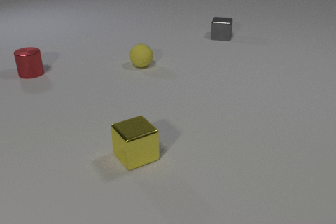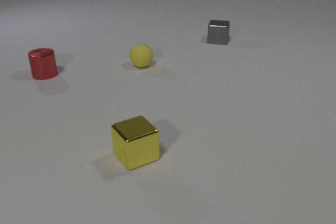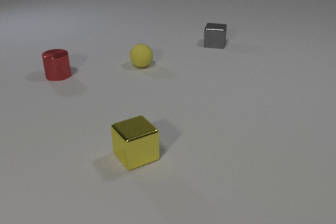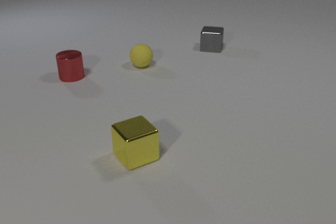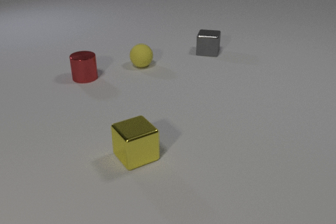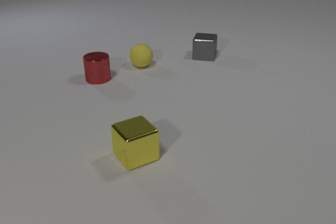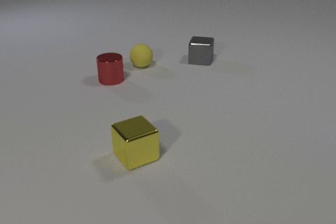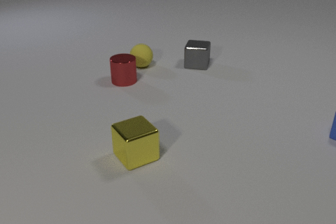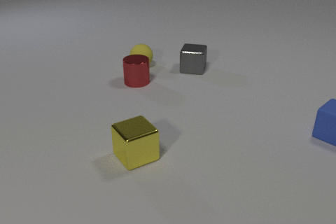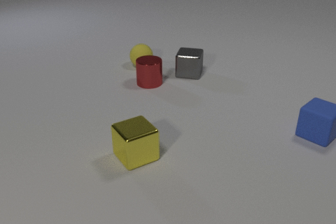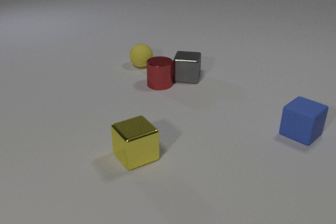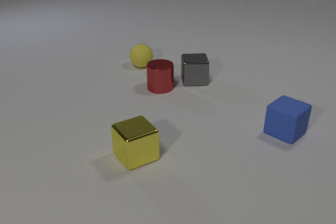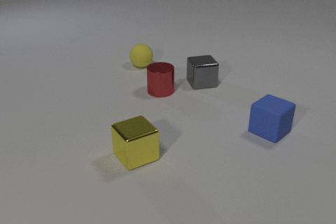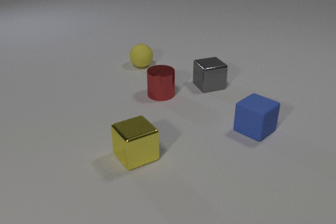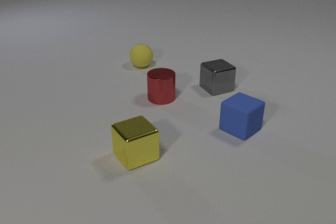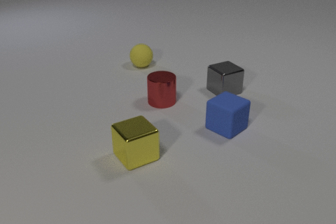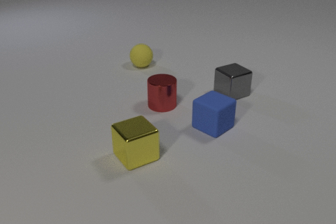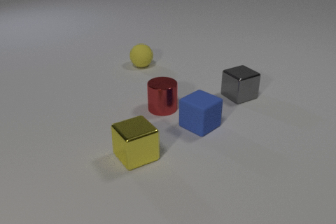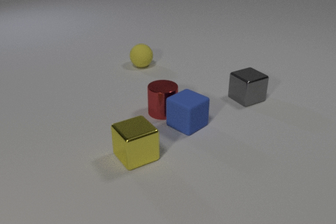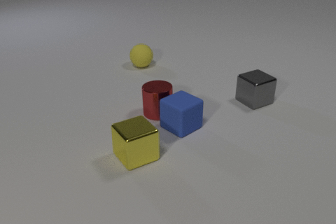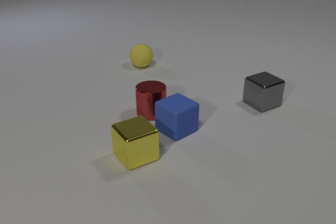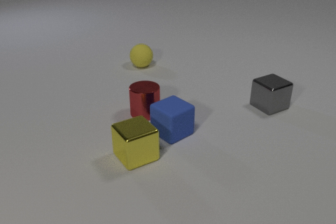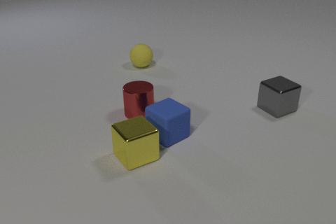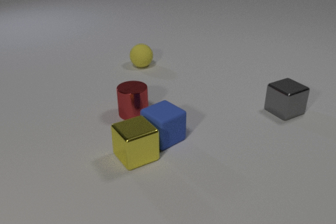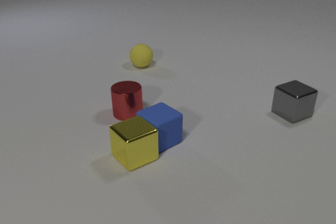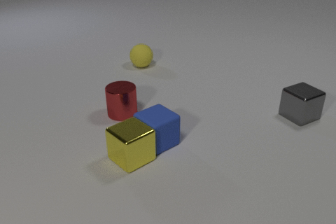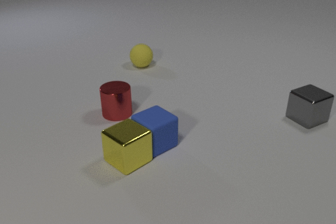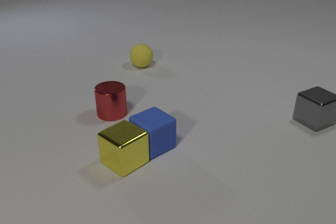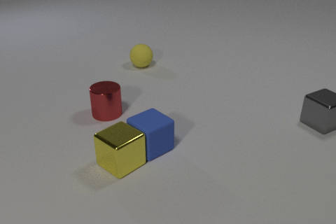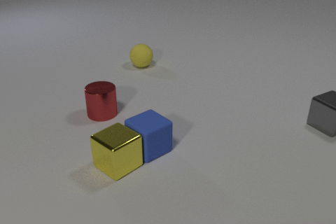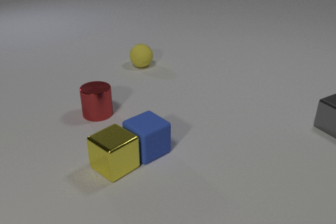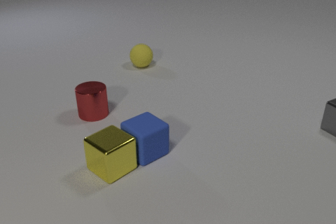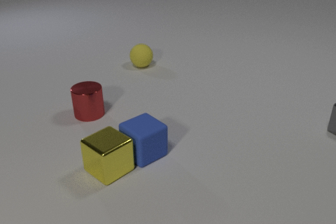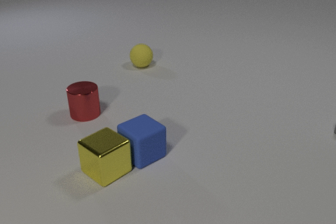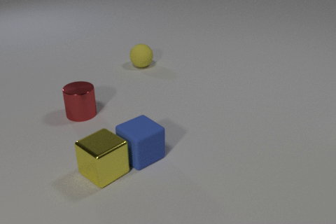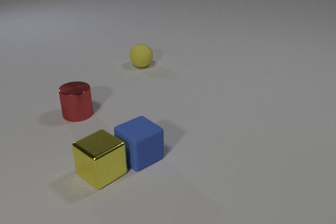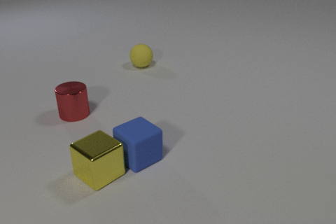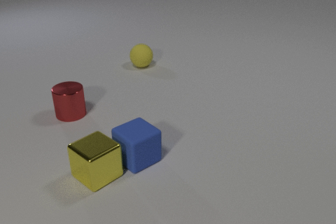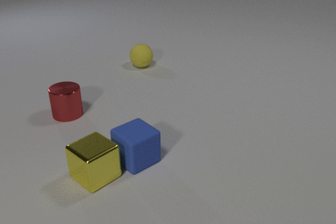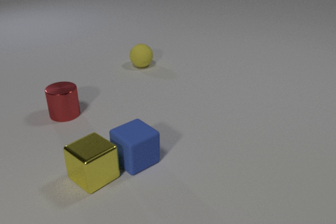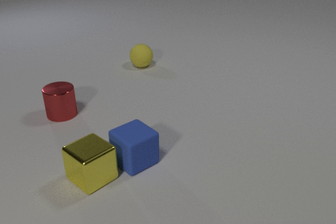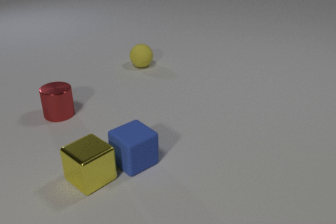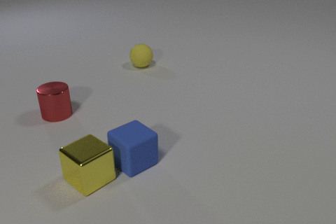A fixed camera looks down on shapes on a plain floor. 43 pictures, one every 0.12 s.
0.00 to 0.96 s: The gray metal cube slides toward the camera. The red metal cylinder slides to the right and toward the camera. The blue rubber cube comes in at the right edge, slides to the left.
0.96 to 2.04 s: The gray metal cube slides toward the camera and to the right, spins counterclockwise seen from above by about 45 degrees, its near face sliding to the right. The red metal cylinder slides toward the camera and to the right. The blue rubber cube slides to the left. The gray metal cube and the red metal cylinder collide.
2.04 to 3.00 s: The gray metal cube slides to the right and toward the camera. The red metal cylinder slides to the left. The blue rubber cube slides to the left and toward the camera. The red metal cylinder and the blue rubber cube collide. The blue rubber cube and the yellow metal cube collide.
3.00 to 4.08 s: The gray metal cube slides to the right, leaves at the right edge. The red metal cylinder slides to the left. The blue rubber cube slides toward the camera and to the left. The yellow metal cube slides to the left and toward the camera.
4.08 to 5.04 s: The red metal cylinder slides to the left. The blue rubber cube slides toward the camera and to the left. The yellow metal cube slides to the left and toward the camera.
What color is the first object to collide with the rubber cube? red.
How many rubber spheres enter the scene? 0.
What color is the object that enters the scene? blue.
